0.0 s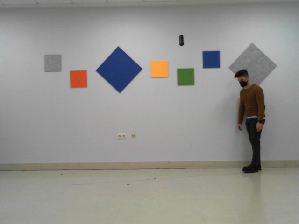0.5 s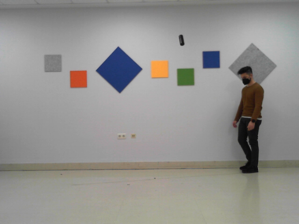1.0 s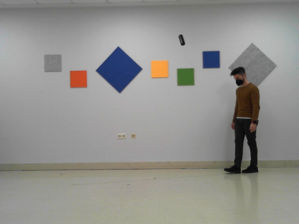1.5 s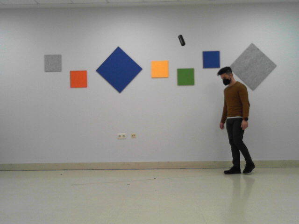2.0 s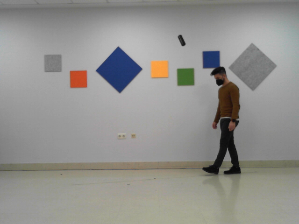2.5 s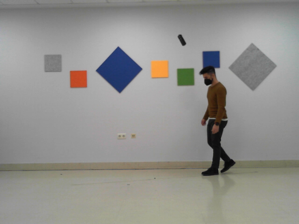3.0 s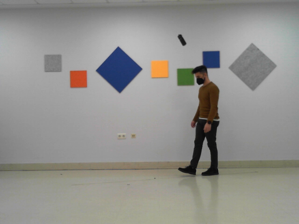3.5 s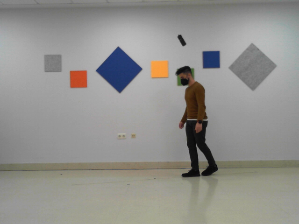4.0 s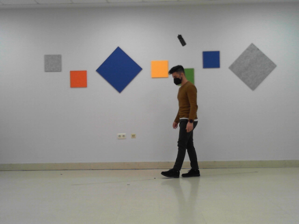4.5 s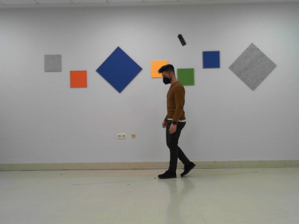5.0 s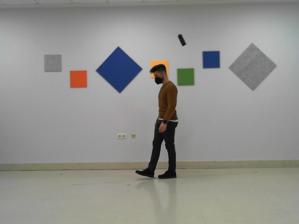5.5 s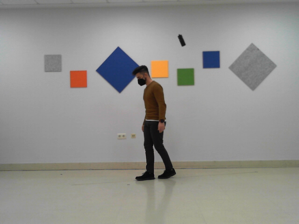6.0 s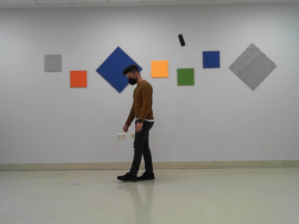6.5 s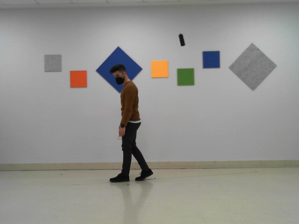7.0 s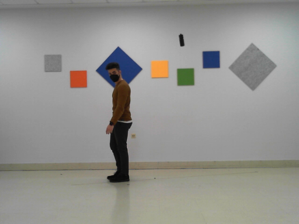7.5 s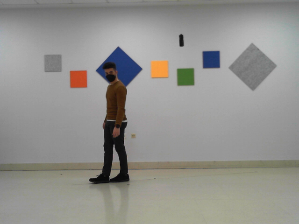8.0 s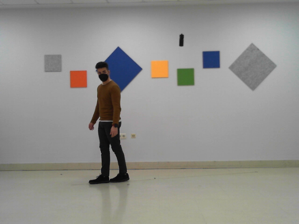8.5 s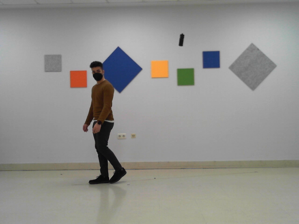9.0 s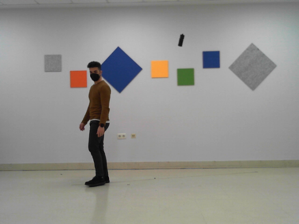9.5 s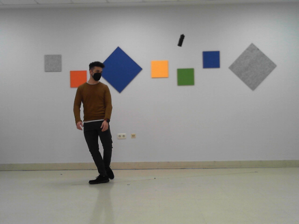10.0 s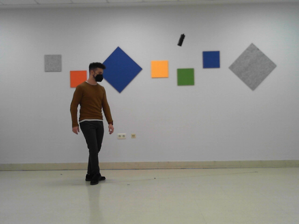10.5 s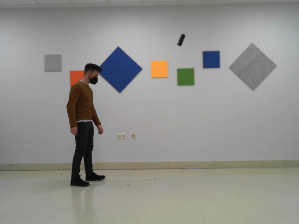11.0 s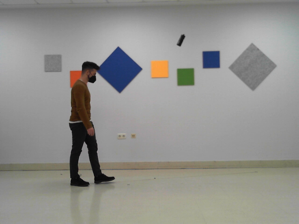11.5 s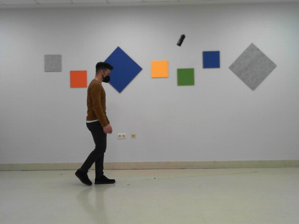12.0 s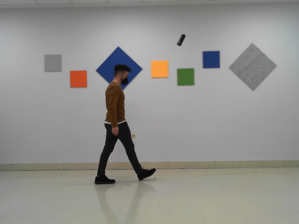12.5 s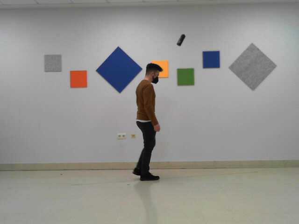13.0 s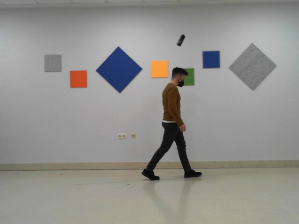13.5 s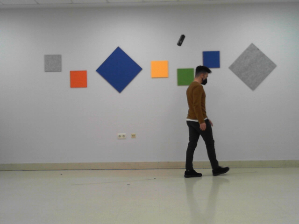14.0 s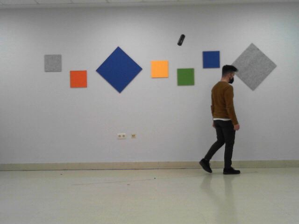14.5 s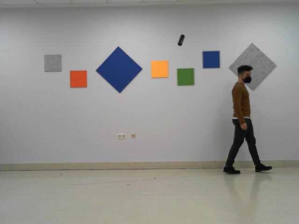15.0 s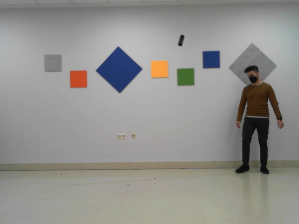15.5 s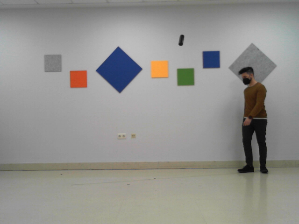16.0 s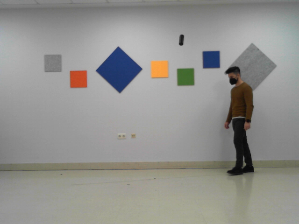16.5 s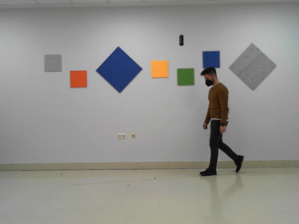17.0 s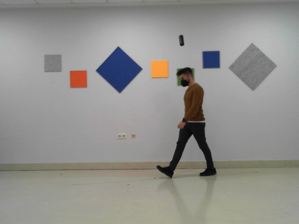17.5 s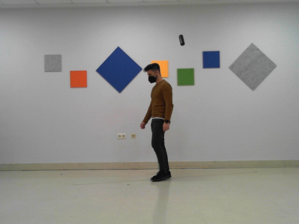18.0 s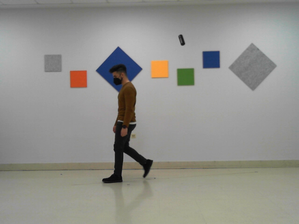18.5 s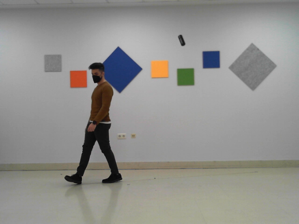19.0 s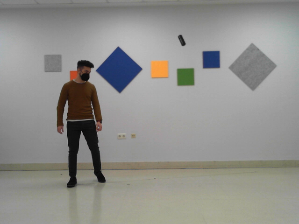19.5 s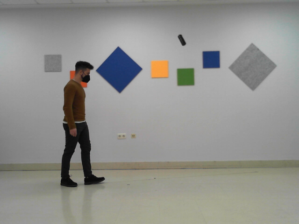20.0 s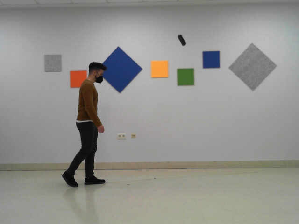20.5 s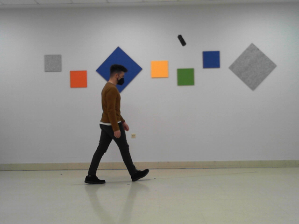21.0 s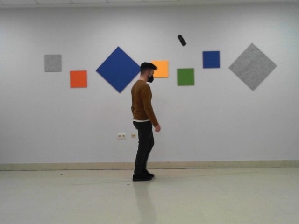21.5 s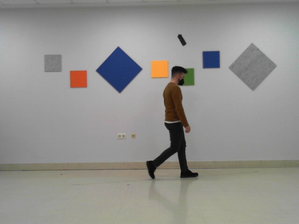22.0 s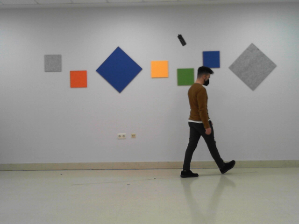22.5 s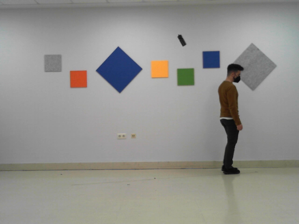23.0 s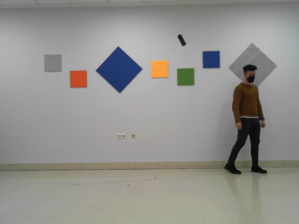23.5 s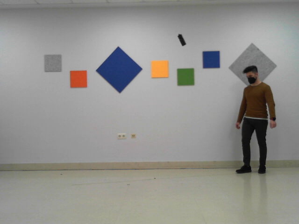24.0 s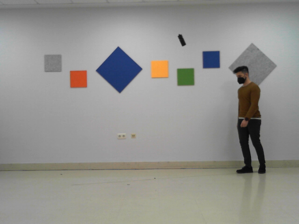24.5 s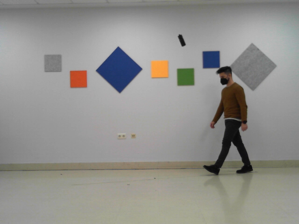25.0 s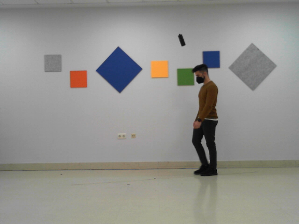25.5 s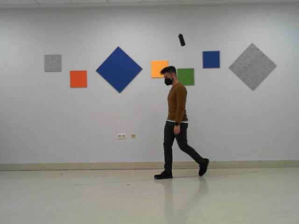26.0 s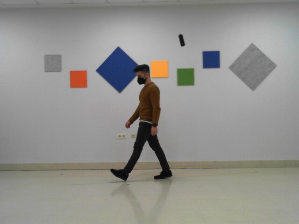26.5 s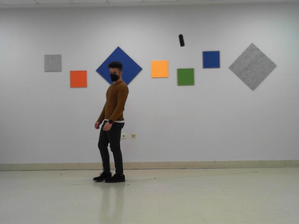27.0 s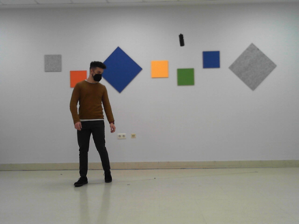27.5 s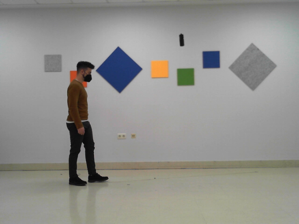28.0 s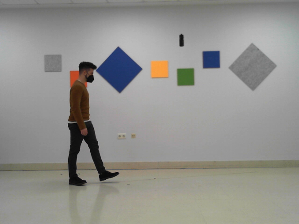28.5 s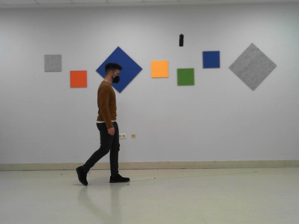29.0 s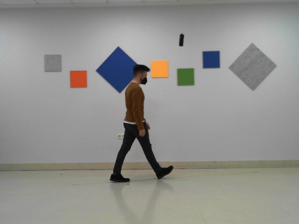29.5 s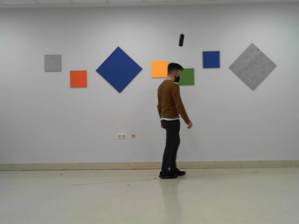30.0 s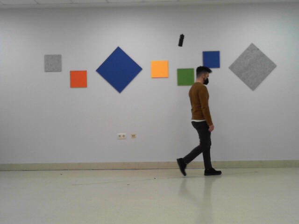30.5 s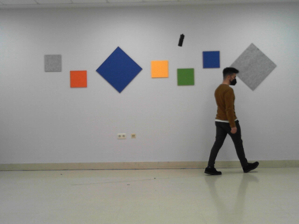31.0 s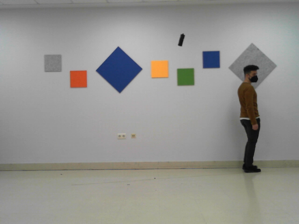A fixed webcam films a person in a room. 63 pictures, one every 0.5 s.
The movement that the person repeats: Walk along a line.
